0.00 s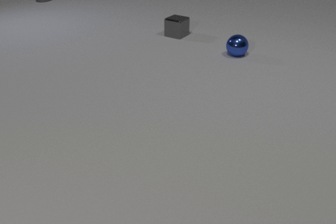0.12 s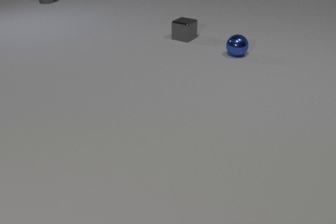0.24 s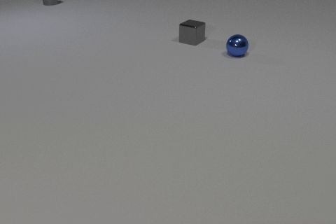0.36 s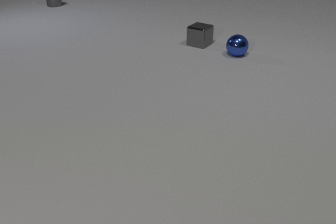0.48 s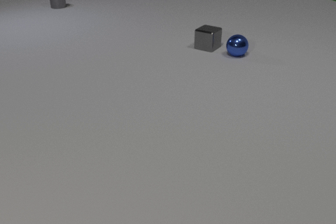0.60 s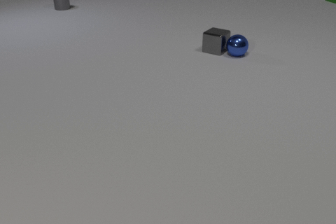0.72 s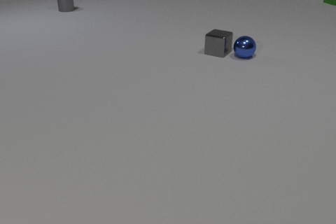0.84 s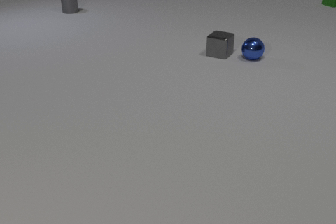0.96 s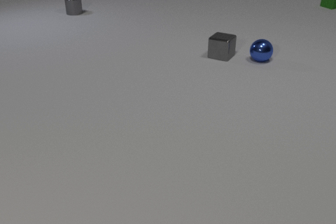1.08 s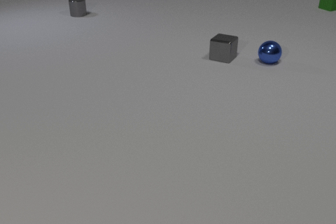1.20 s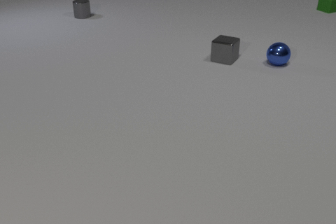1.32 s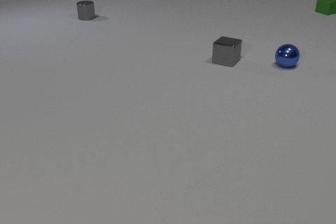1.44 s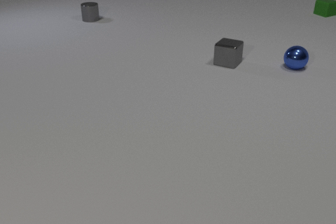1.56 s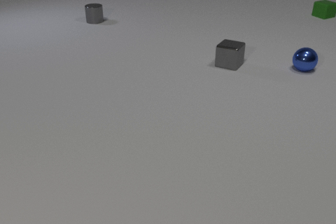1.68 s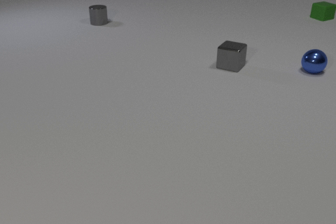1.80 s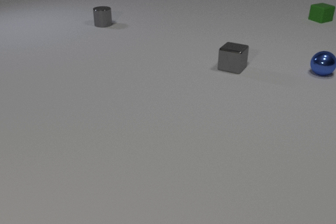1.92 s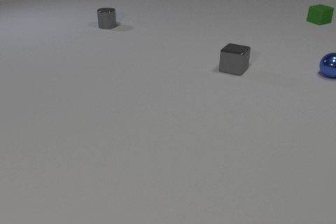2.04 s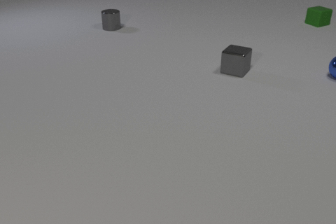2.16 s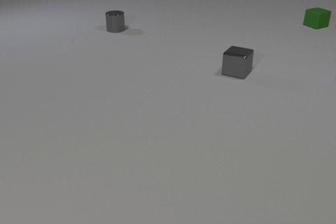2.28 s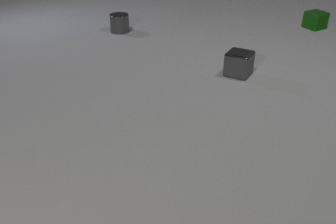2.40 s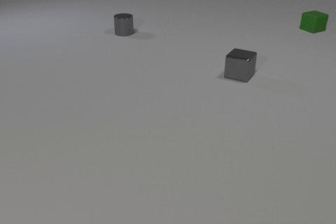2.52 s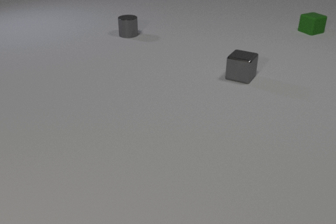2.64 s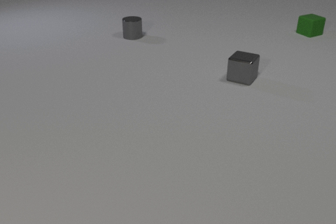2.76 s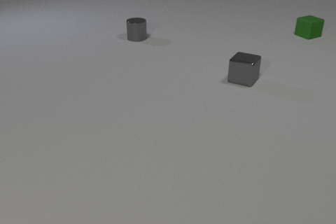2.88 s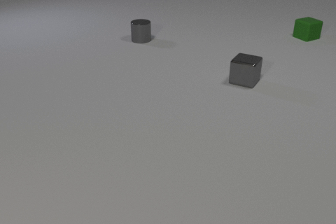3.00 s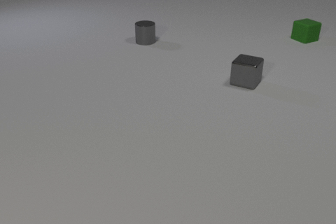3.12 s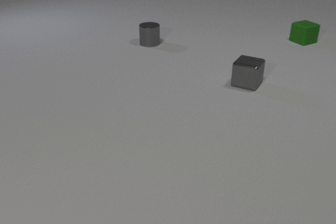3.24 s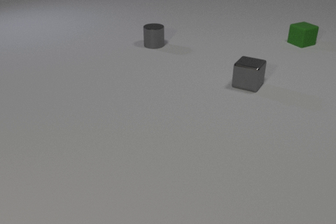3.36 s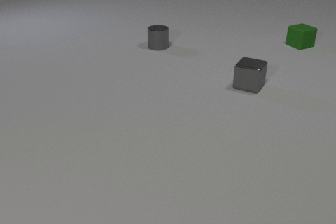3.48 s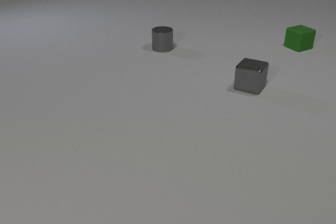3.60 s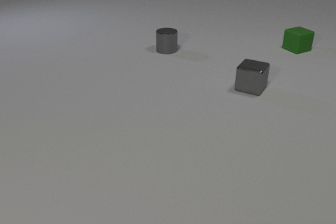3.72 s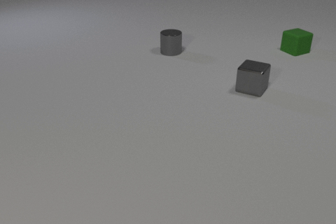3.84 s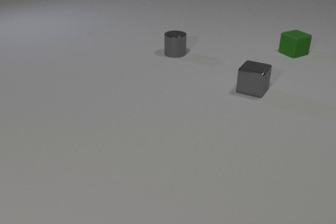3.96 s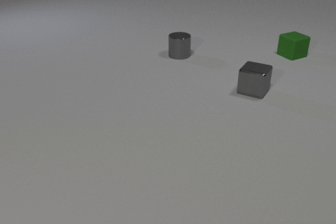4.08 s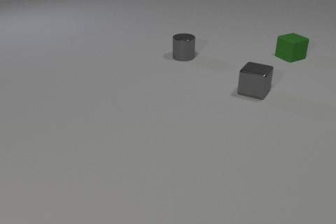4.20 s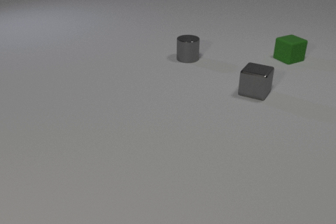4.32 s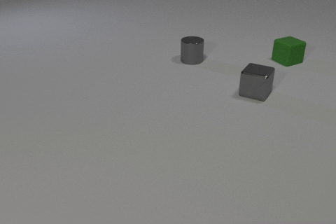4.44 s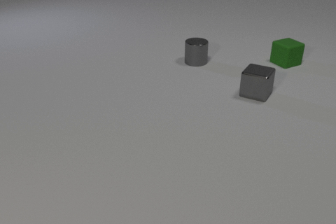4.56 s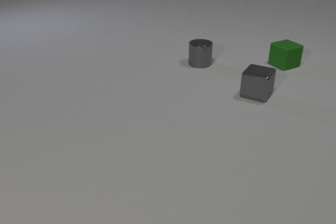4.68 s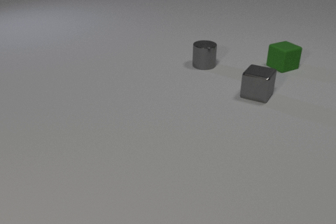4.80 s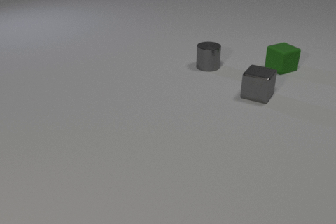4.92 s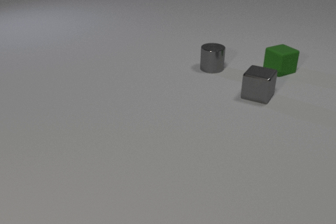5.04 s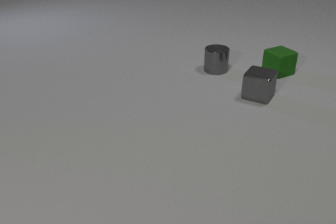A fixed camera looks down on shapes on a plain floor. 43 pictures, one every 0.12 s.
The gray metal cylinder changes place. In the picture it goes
toward the camera.
The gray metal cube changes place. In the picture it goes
toward the camera.
0.00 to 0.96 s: The gray metal cube slides toward the camera and to the right. The blue metal sphere rolls to the right. The green rubber cube comes in at the top edge, slides toward the camera. The gray metal cylinder slides toward the camera and to the right. The gray metal cube and the blue metal sphere collide.
0.96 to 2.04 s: The gray metal cube slides toward the camera. The blue metal sphere rolls to the right. The green rubber cube slides toward the camera. The gray metal cylinder slides toward the camera and to the right.
2.04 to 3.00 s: The gray metal cube slides toward the camera and to the right. The blue metal sphere rolls to the right, leaves at the right edge. The green rubber cube slides toward the camera. The gray metal cylinder slides toward the camera and to the right.
3.00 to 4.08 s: The gray metal cube slides toward the camera and to the right. The green rubber cube slides toward the camera. The gray metal cylinder slides toward the camera and to the right.
4.08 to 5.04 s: The gray metal cube slides toward the camera. The green rubber cube slides toward the camera. The gray metal cylinder slides to the right and toward the camera.
How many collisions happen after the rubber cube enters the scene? 1.
What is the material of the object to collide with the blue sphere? metal.
How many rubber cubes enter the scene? 1.
